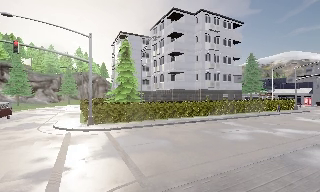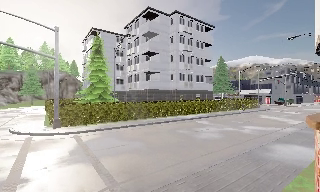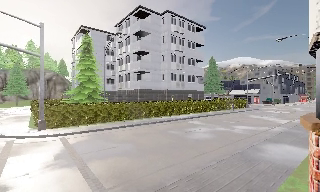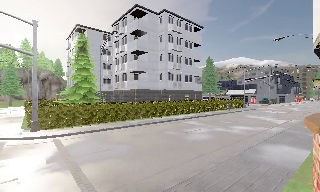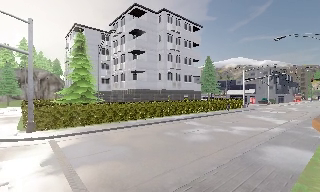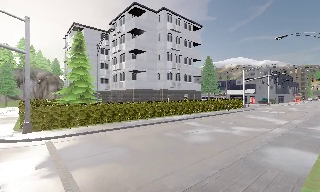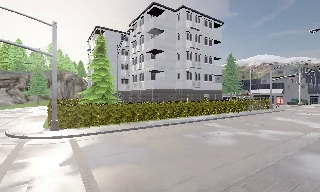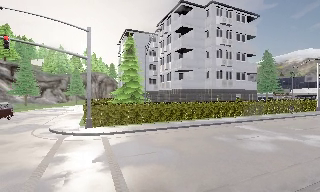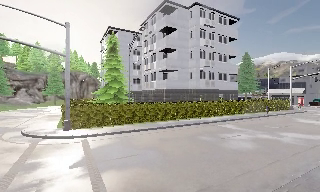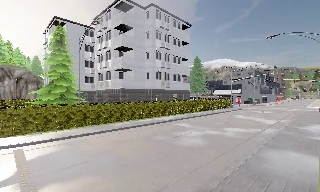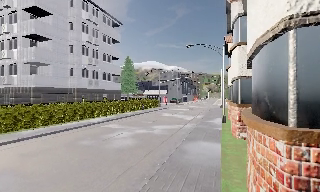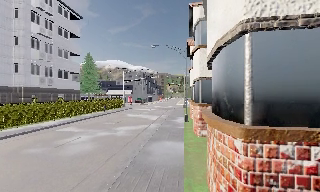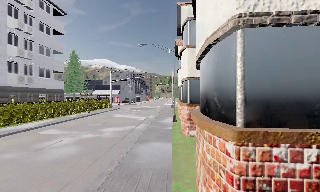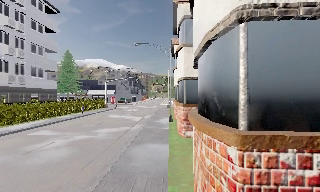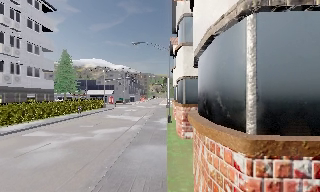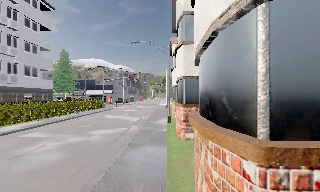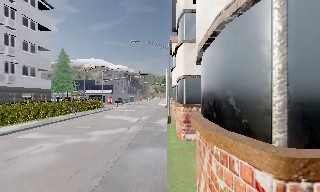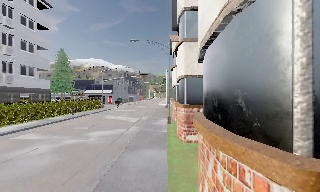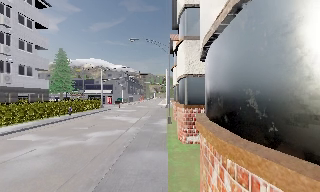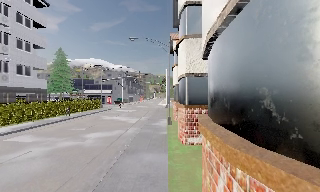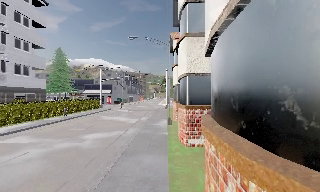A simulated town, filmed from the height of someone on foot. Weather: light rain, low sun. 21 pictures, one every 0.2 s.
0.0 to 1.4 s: The camera travels forward, about 1.5 m, so what stands in front looms larger.
1.4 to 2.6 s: The camera pans to its right, which is clockwise from overhead, by about 65 degrees. It travels forward, about 1.5 m.
2.6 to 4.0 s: The camera travels forward, about 1.5 m, so what stands in front looms larger.
The film runs forward here.
